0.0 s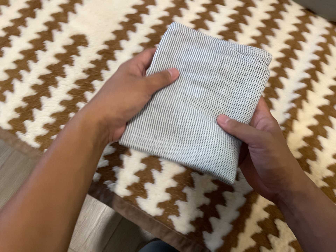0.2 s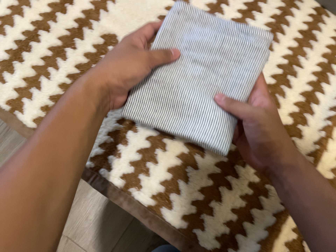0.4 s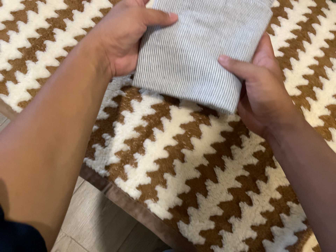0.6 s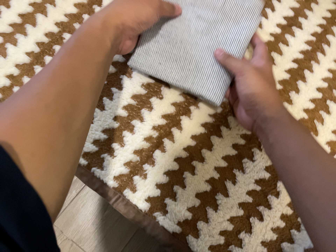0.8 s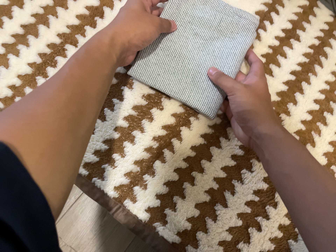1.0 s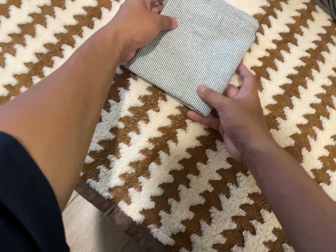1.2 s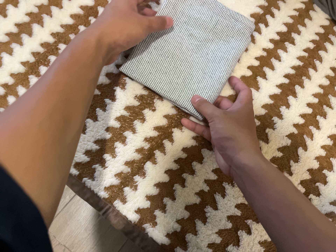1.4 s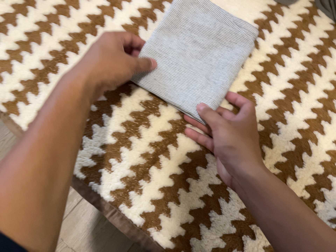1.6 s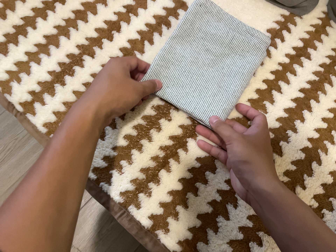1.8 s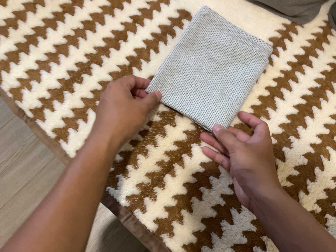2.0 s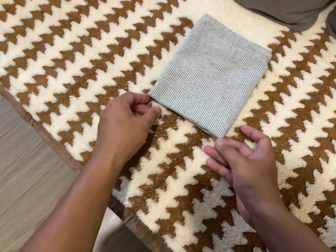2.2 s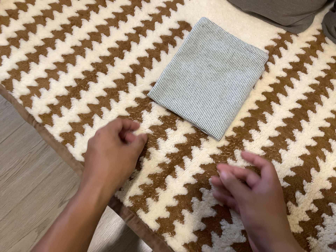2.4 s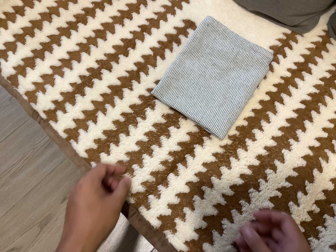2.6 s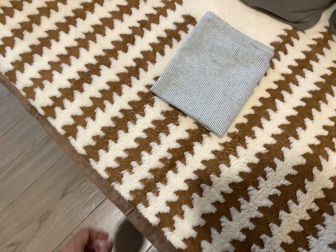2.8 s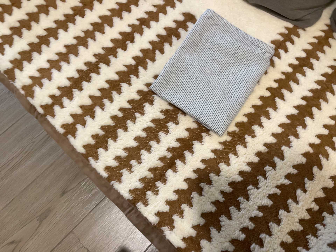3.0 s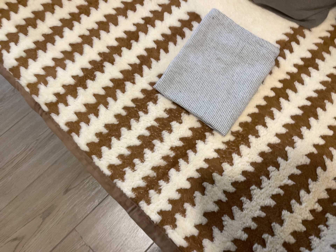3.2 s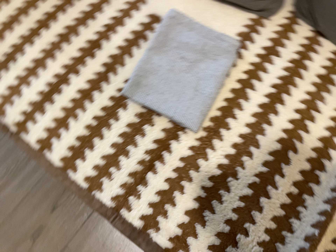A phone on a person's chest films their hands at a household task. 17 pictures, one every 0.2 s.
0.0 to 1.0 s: The camera travels to its left and toward the top of its view, about 12 cm, so close, fixed things drift to the right. It rolls about its line of sight by about 10 degrees, and the scene rotates clockwise.
1.0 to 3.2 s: The camera shifts only a little, or ends up much as it began.
The film runs forward here.
